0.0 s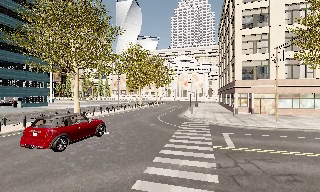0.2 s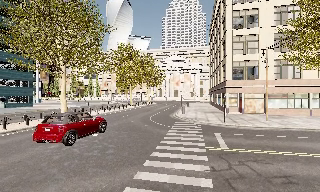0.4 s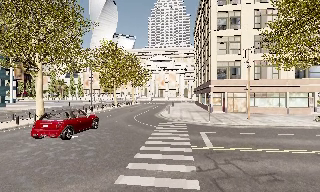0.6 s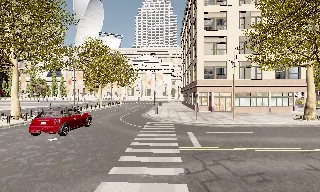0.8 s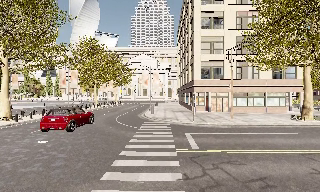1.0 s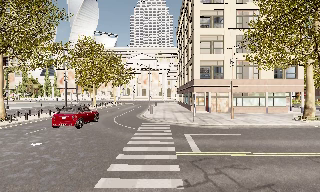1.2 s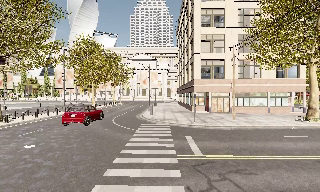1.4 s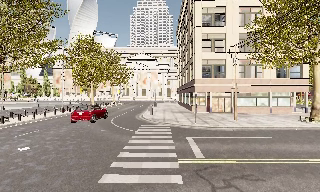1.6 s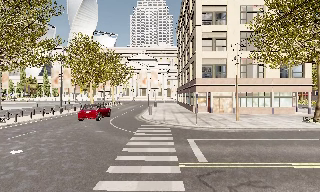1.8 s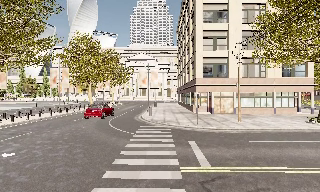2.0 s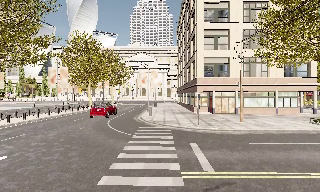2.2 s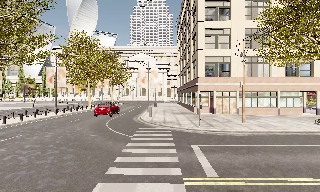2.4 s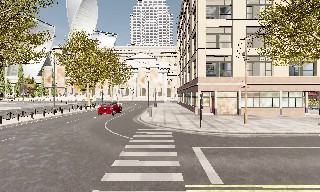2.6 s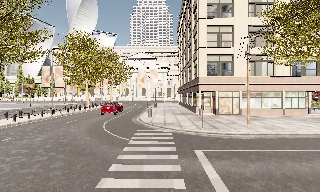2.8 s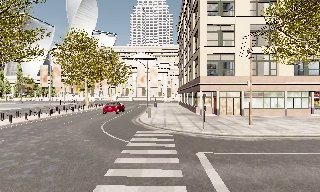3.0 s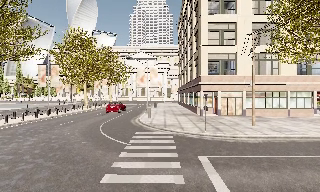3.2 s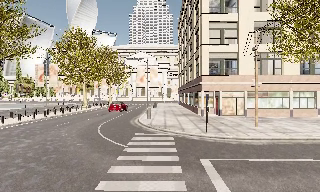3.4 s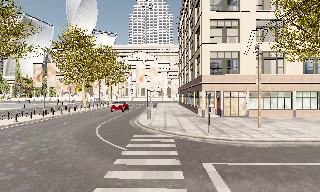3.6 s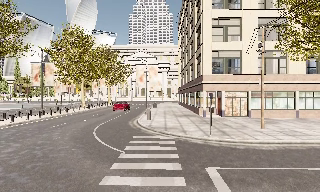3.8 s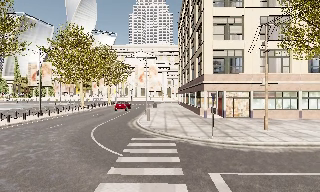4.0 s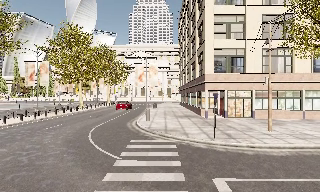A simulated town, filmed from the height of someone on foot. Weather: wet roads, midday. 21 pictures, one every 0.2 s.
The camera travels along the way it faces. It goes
forward.
0.0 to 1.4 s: The scene slides to the left, as the camera pans about 15 degrees to its right. It travels forward, about 2.5 m, so what stands in front looms larger.
1.4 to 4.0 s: The camera travels forward, about 5 m, so what stands in front looms larger.
The film runs forward here.
